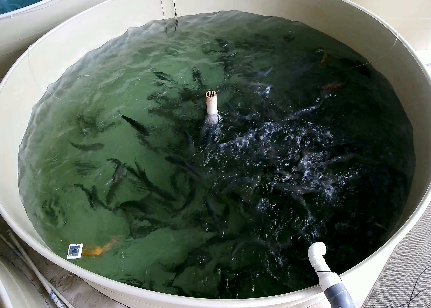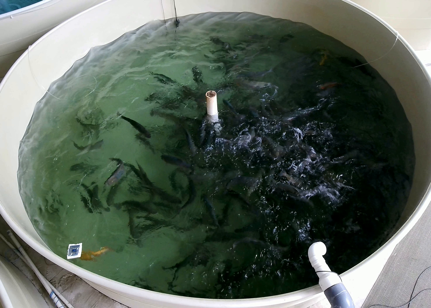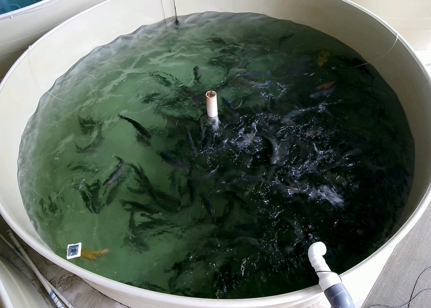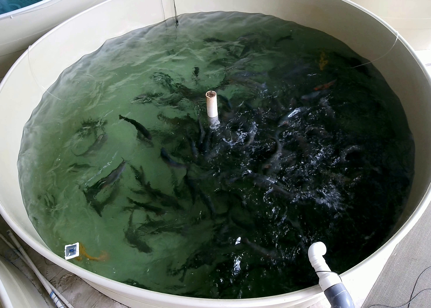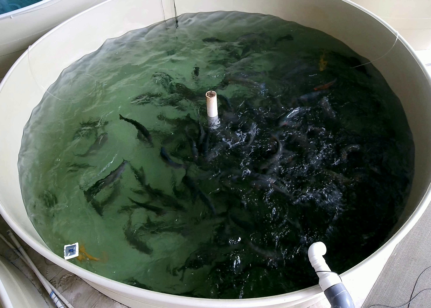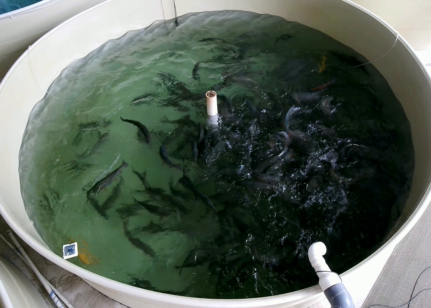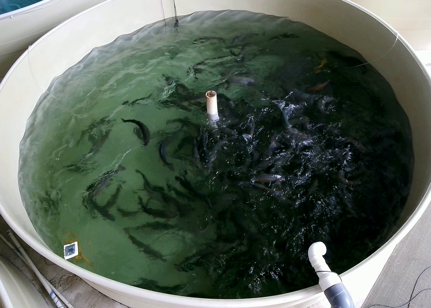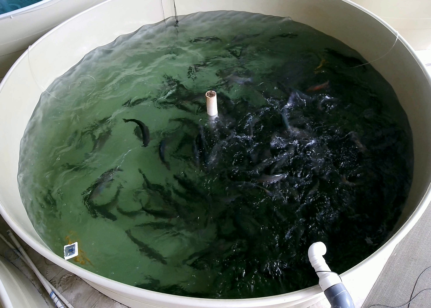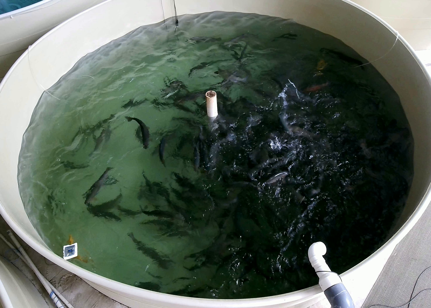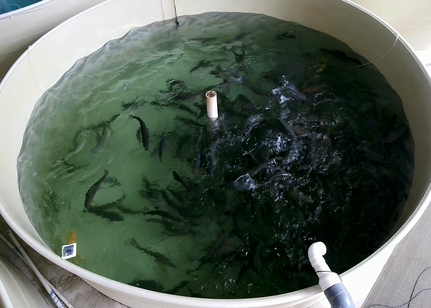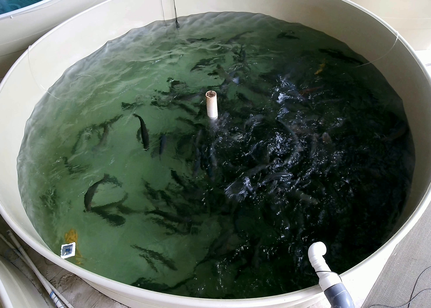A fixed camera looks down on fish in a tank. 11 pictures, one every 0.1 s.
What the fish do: Strong feeding.
